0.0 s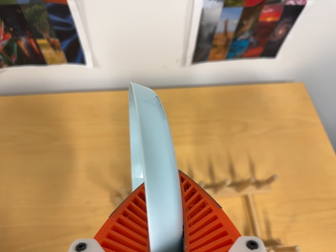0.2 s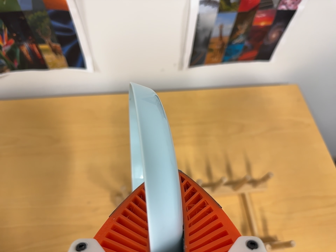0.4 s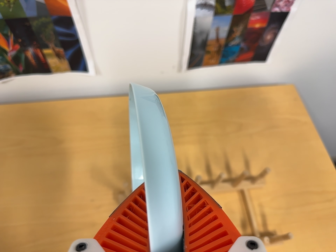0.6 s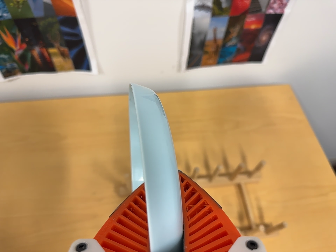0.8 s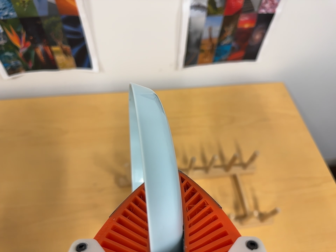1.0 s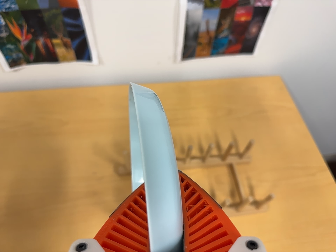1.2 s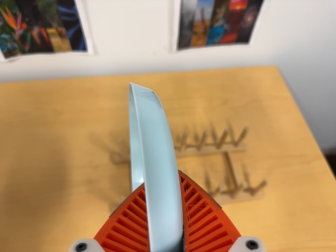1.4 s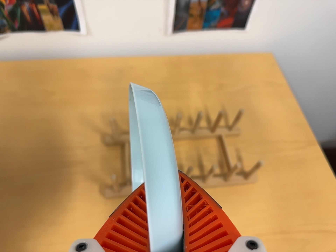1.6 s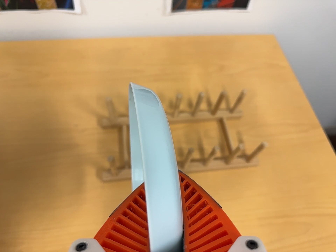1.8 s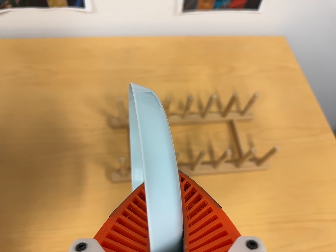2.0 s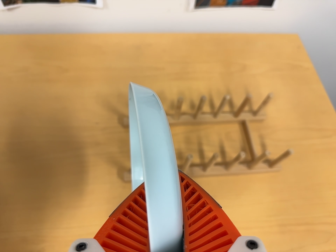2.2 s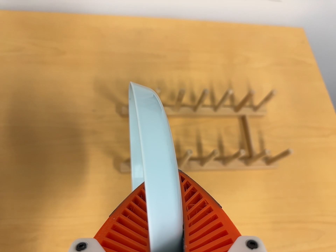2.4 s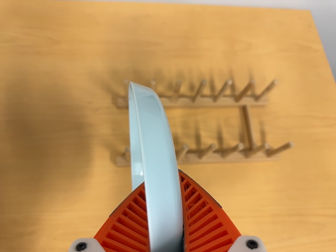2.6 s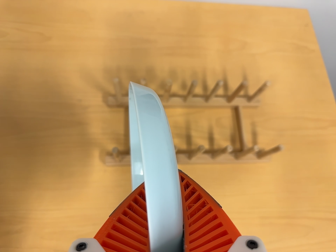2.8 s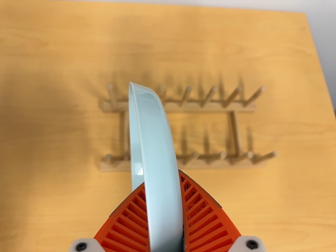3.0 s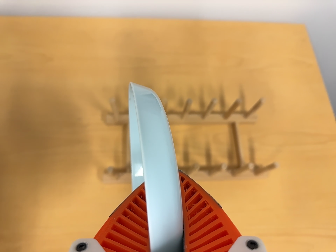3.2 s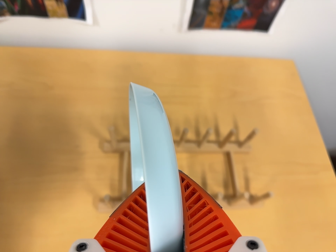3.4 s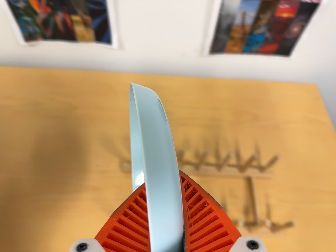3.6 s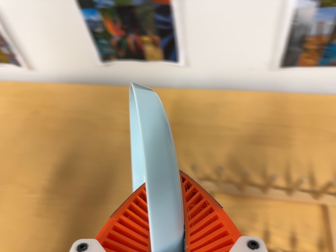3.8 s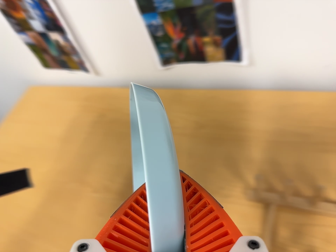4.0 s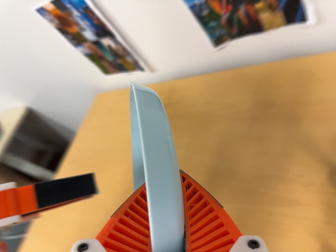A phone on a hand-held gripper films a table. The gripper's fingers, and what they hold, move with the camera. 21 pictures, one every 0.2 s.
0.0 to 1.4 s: The camera travels toward the bottom of its view and backward, about 16 cm, so close, fixed things drift upward.
1.4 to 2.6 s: The camera travels forward, about 7 cm, so what stands in front looms larger. Its aim tips toward the bottom of its view by about 15 degrees, and the scene shifts upward.
2.6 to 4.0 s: The camera pans to its left by about 50 degrees. Its aim tips toward the top of its view by about 15 degrees, and the scene shifts downward.
The film runs backward here.
